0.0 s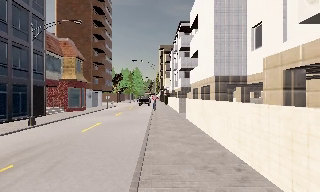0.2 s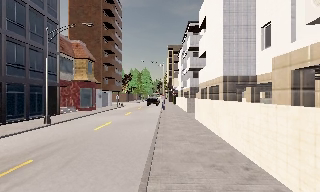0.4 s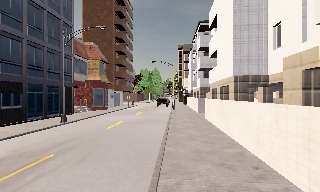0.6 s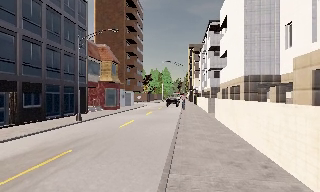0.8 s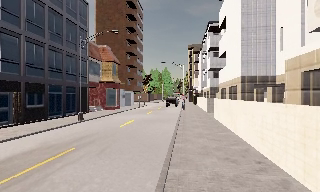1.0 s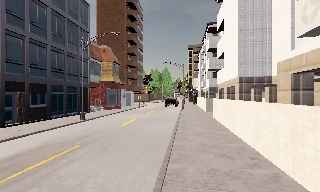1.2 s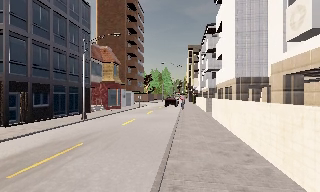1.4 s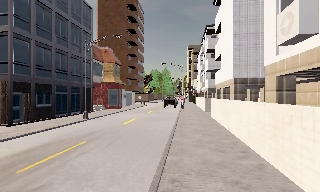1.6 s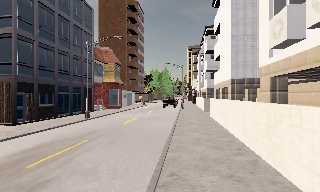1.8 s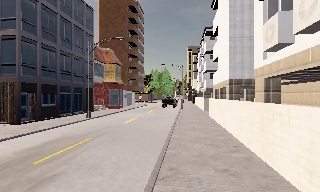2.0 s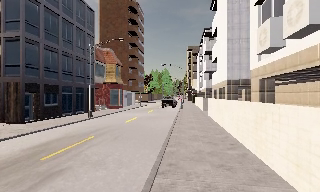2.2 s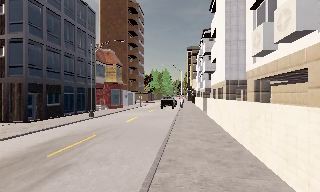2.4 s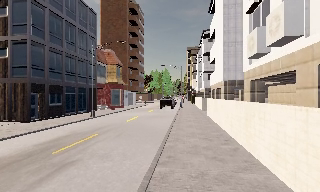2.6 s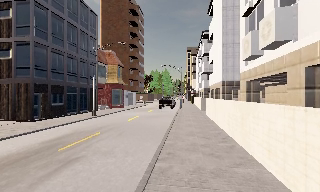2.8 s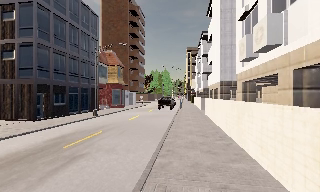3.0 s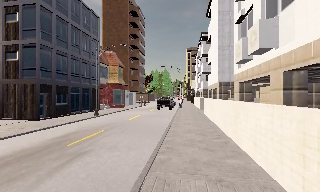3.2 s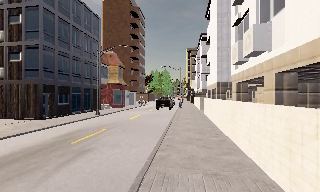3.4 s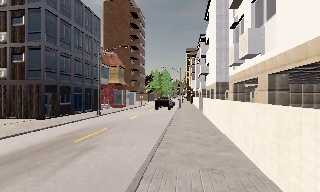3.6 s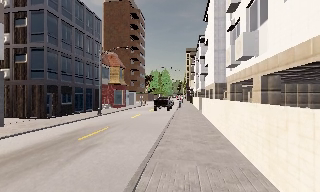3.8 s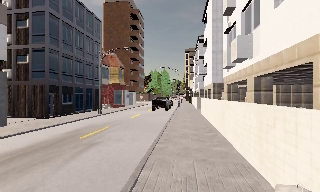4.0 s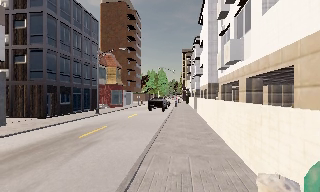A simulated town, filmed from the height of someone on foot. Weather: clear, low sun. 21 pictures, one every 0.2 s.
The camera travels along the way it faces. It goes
backward.
0.0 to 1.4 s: The camera swings to its left by about 10 degrees, and the scene slides to the right. It travels backward, about 2 m, so what stands in front gets smaller.
1.4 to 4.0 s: The camera travels backward, about 4 m, so what stands in front gets smaller.
The film runs backward here.
